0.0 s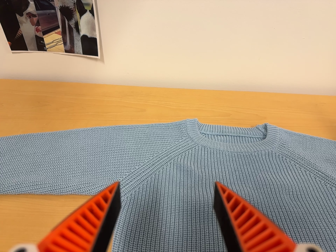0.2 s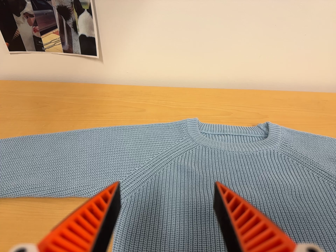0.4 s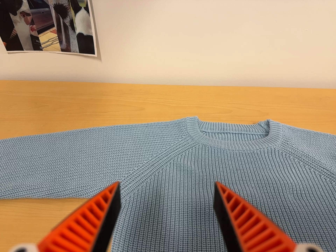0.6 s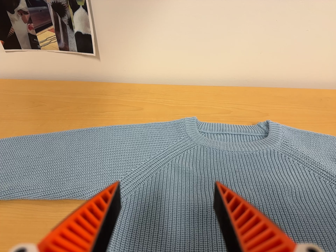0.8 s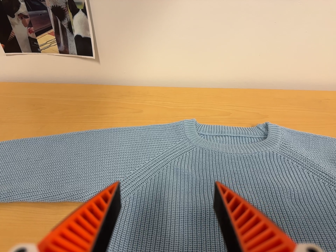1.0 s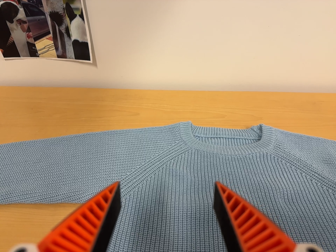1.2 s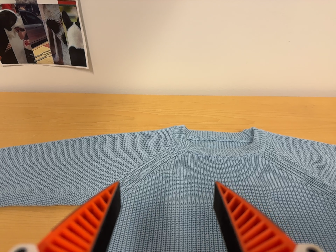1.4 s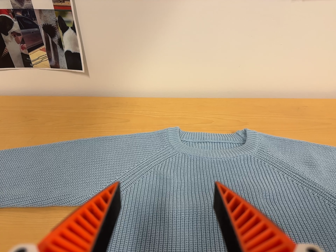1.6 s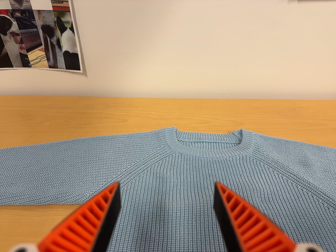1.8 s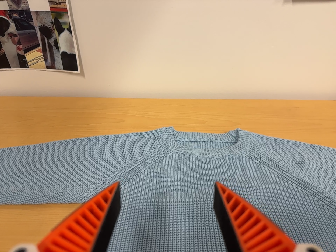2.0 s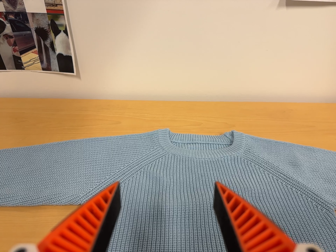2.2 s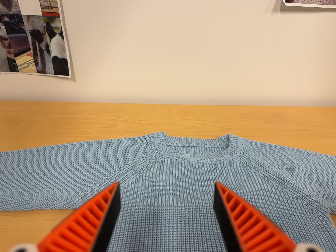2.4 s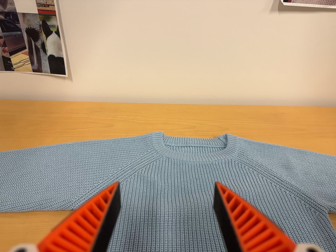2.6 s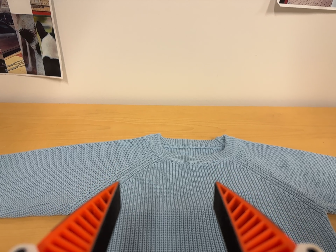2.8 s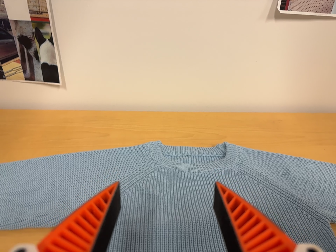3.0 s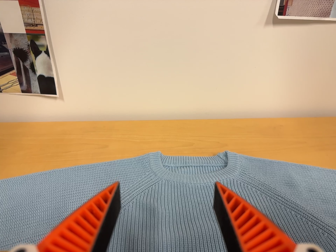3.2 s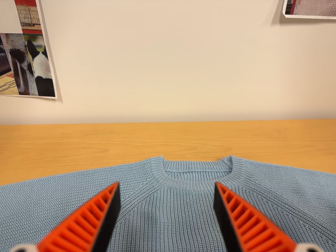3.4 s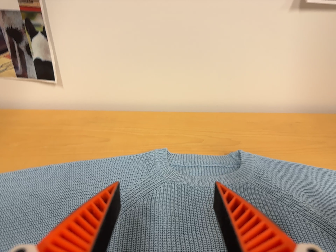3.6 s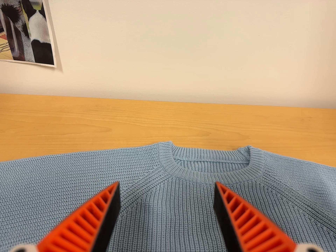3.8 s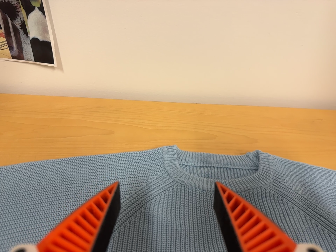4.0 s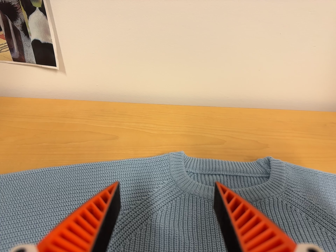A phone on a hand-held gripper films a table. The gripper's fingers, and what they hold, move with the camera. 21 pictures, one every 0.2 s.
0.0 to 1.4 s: The camera travels to its right, about 4 cm, so close, fixed things drift to the left.
1.4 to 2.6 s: The camera shifts only a little, or ends up much as it began.
2.6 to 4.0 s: The camera travels forward and toward the top of its view, about 16 cm, so what stands in front looms larger.
The film runs backward here.
